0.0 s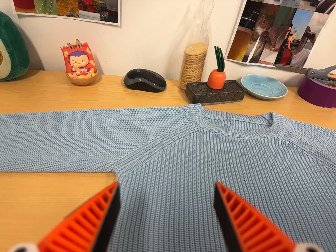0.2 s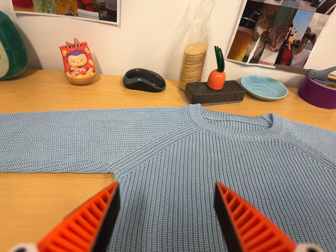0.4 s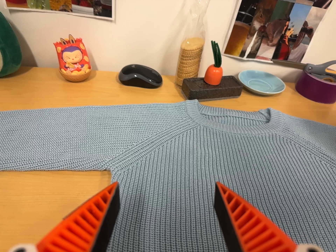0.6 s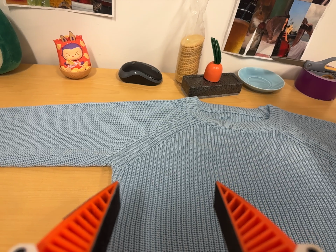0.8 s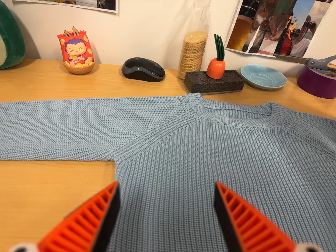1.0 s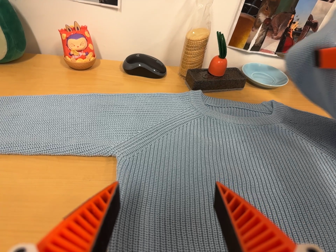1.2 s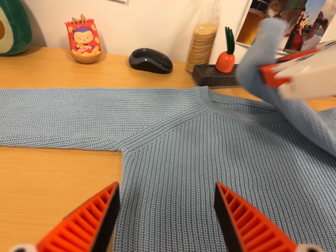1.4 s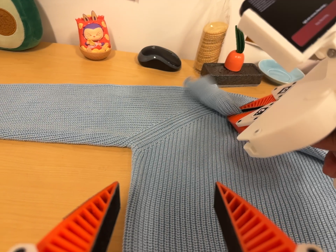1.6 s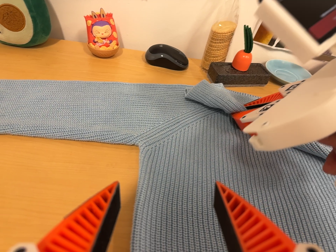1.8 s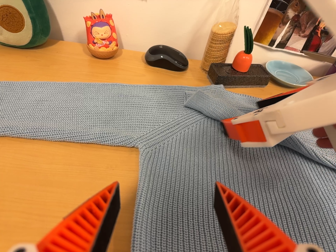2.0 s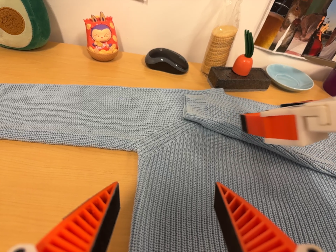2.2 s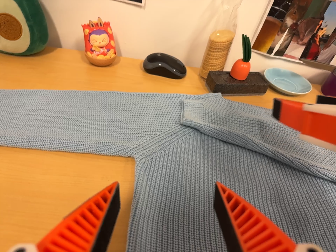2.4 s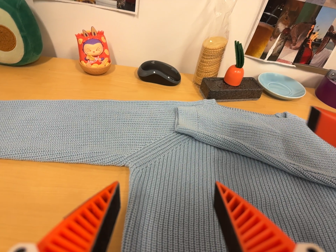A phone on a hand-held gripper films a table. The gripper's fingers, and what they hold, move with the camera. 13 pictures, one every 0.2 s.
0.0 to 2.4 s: The camera shifts only a little, or ends up much as it began.
The film runs forward here.
